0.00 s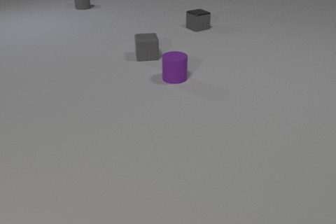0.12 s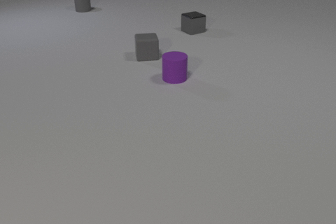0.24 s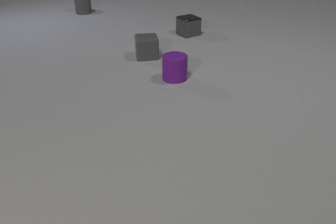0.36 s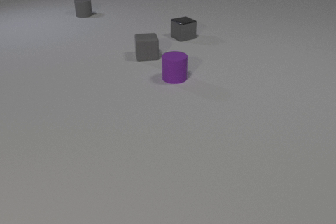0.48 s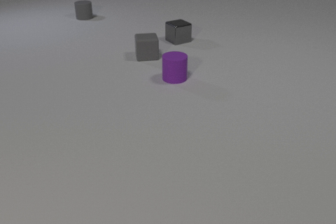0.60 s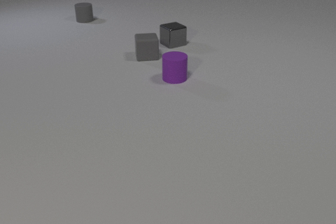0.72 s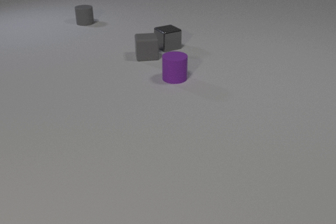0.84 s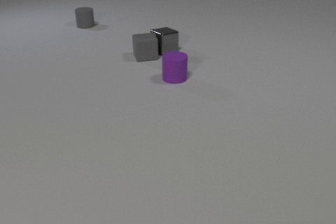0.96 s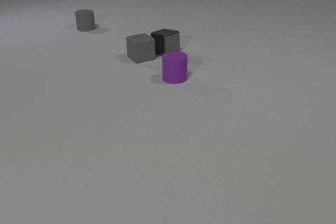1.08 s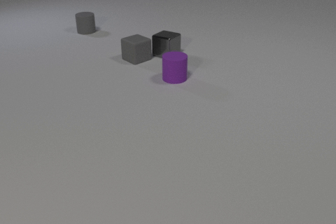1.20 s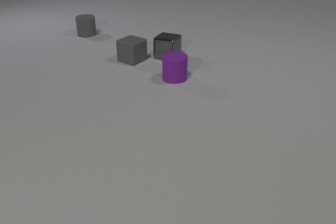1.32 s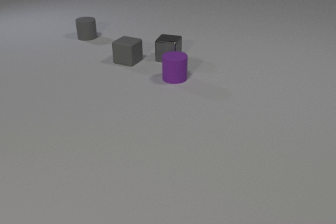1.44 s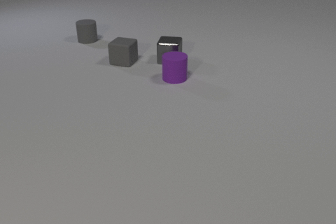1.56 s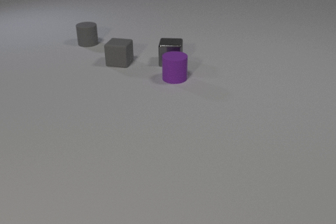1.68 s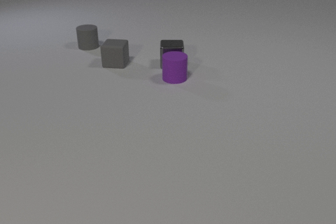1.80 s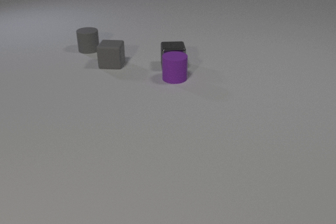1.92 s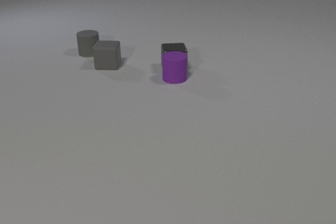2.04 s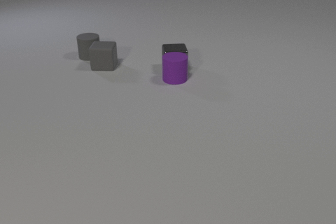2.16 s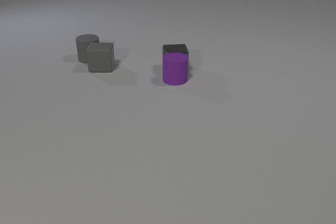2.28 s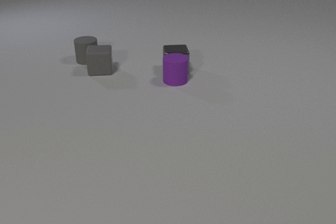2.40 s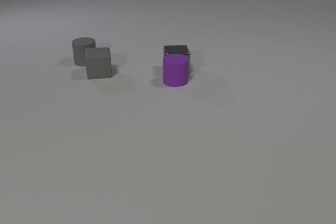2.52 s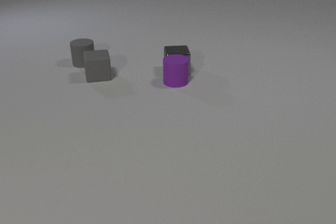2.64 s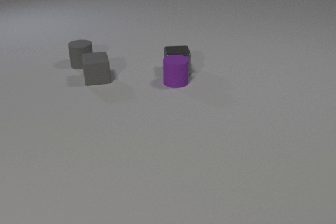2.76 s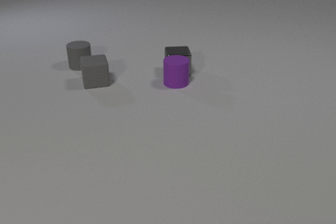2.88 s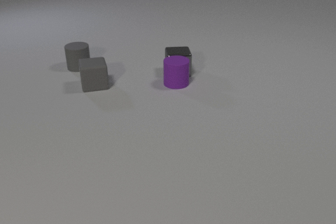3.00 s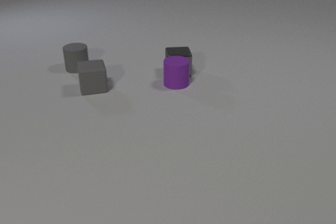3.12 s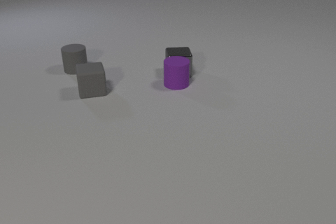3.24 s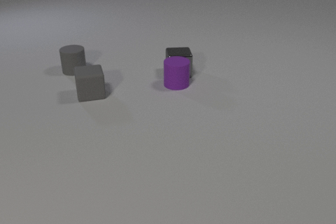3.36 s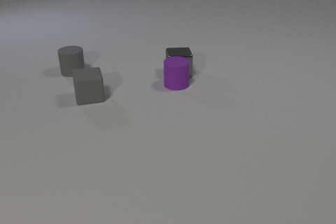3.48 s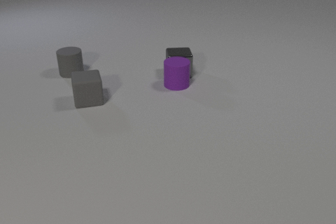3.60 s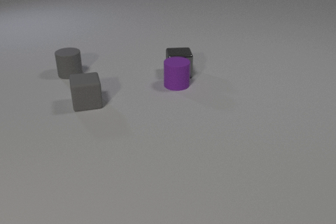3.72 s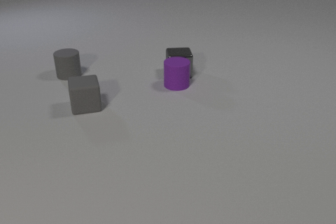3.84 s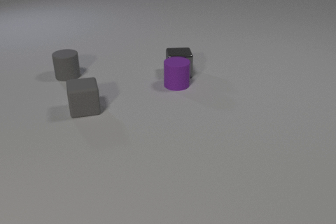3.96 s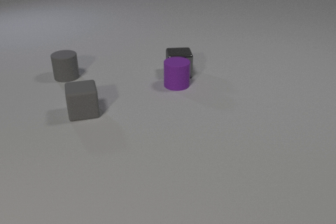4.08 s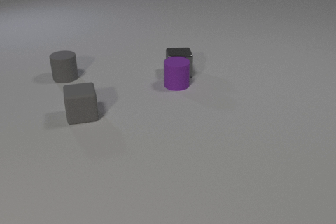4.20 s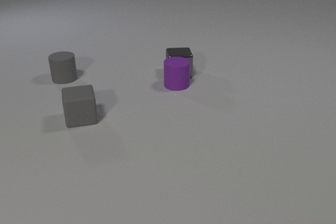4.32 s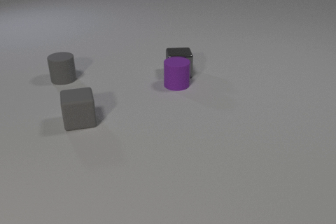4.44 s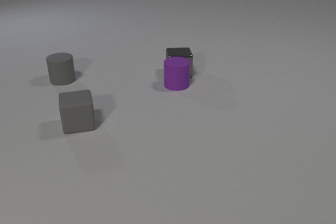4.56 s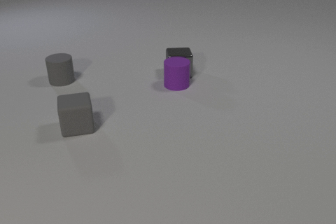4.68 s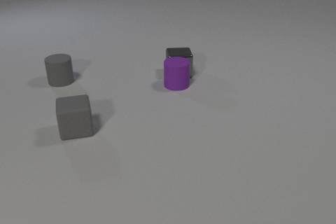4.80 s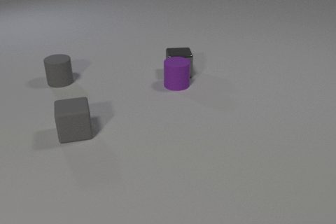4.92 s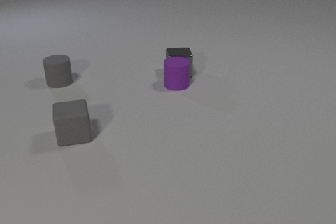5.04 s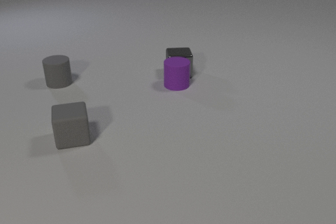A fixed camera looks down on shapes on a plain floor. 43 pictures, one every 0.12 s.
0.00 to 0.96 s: The gray metal cube slides toward the camera and to the left. The gray rubber cube slides to the left. The gray rubber cylinder slides toward the camera. The gray metal cube and the gray rubber cube collide.
0.96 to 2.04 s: The gray metal cube slides toward the camera, spins so that its near face slides to the right, counterclockwise seen from above. The gray rubber cube slides to the left and toward the camera, spins so that its near face slides to the right, counterclockwise seen from above. The gray rubber cylinder slides toward the camera. The gray metal cube and the purple rubber cylinder collide.
2.04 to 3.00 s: The gray metal cube slides toward the camera. The gray rubber cube slides toward the camera. The purple rubber cylinder slides toward the camera. The gray rubber cylinder slides toward the camera and to the left. The gray rubber cube and the gray rubber cylinder collide.
3.00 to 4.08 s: The gray rubber cube slides toward the camera. The gray rubber cylinder slides toward the camera and to the left.
4.08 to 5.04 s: The gray rubber cube slides toward the camera. The gray rubber cylinder slides toward the camera and to the left.
How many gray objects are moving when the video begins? 2.
What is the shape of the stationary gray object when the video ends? cube.
How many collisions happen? 3.
